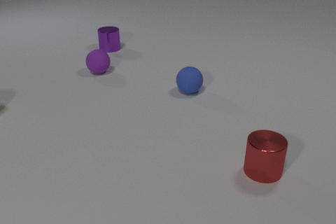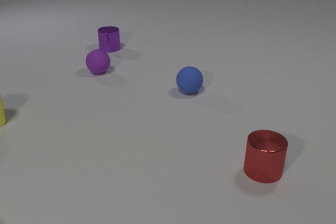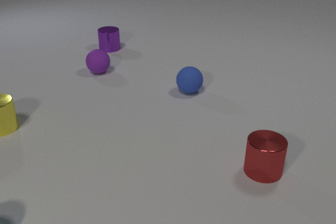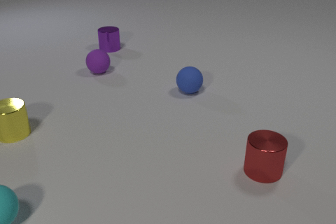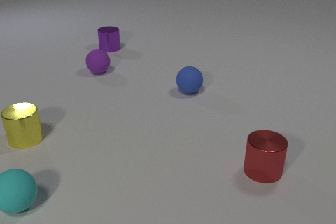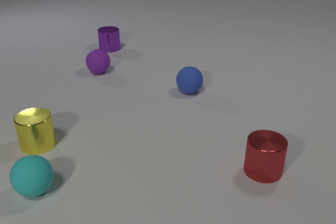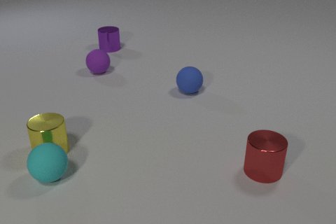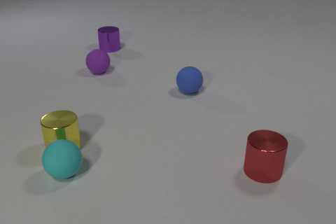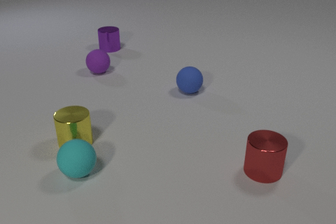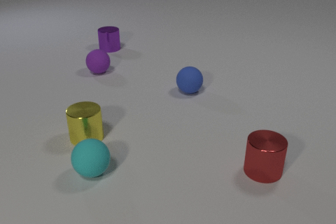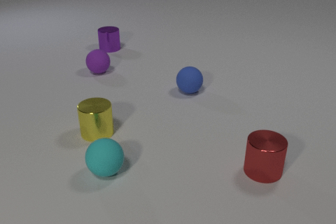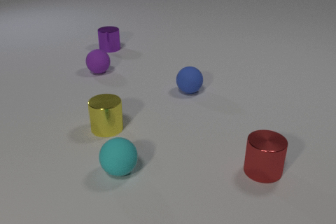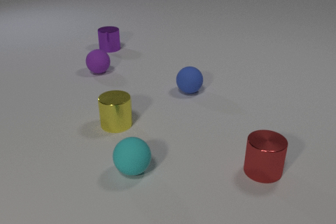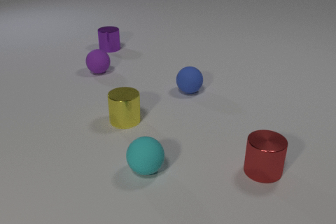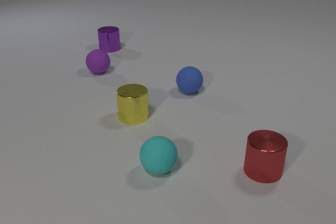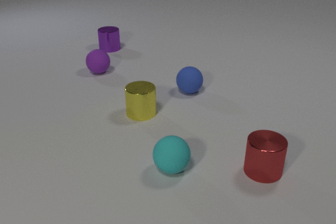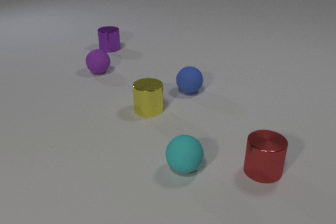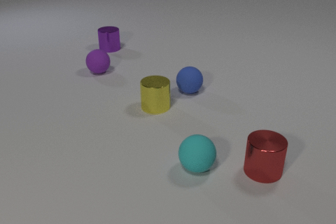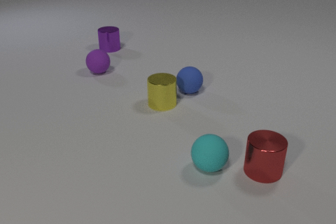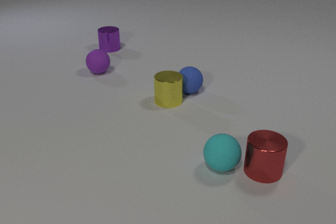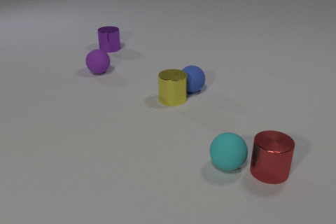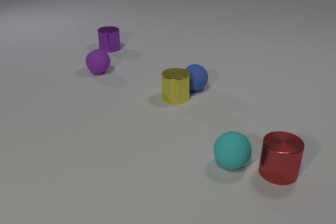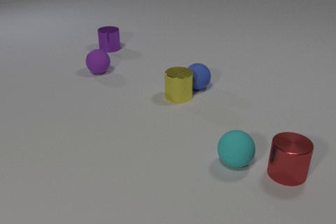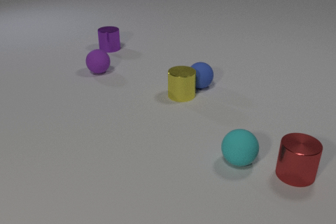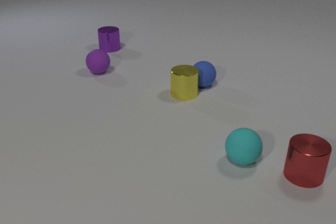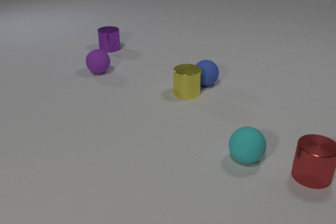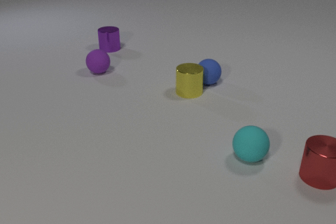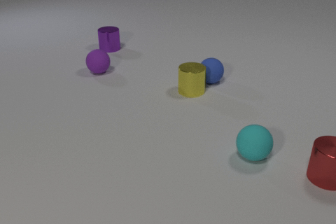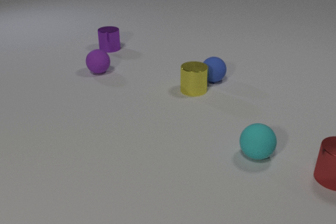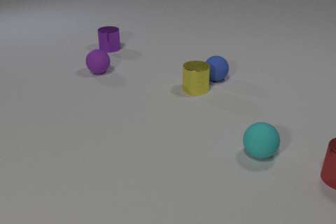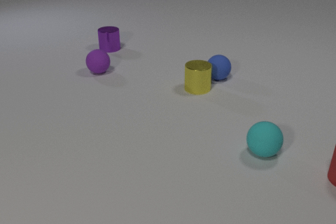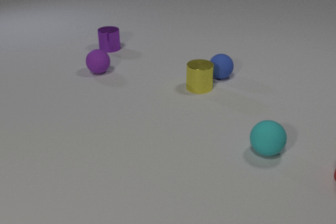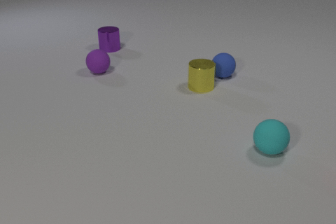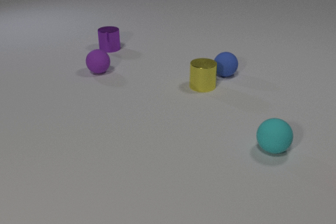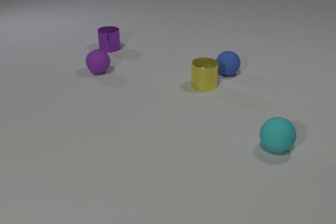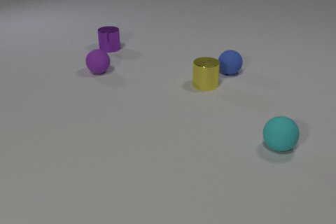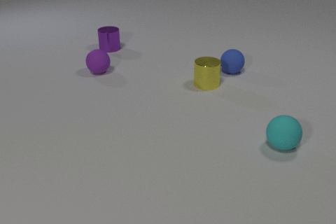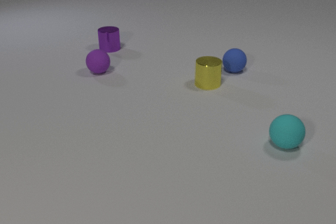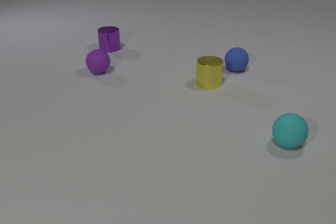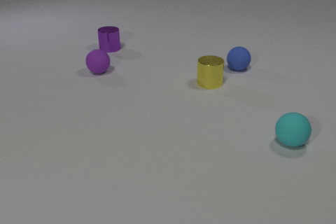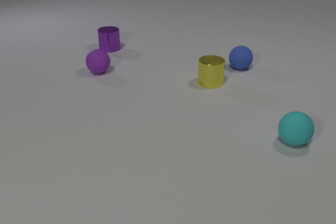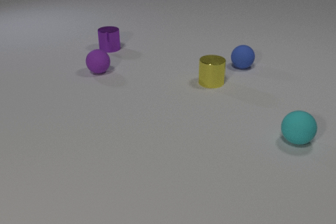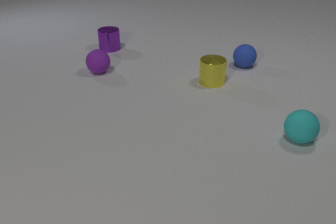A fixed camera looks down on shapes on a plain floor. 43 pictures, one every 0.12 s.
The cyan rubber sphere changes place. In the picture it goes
to the right.
The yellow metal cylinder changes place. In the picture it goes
to the right.
0.00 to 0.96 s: The cyan rubber sphere comes in at the left edge, rolls to the right and away from the camera. The yellow metal cylinder comes in at the left edge, slides to the right and toward the camera. The cyan rubber sphere and the yellow metal cylinder collide.
0.96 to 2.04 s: The cyan rubber sphere rolls to the right. The yellow metal cylinder slides to the right and away from the camera.
2.04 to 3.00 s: The cyan rubber sphere rolls to the right and away from the camera. The yellow metal cylinder slides to the right and away from the camera. The red metal cylinder slides to the right. The blue rubber sphere rolls away from the camera and to the right. The yellow metal cylinder and the blue rubber sphere collide. The cyan rubber sphere and the red metal cylinder collide.
3.00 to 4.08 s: The cyan rubber sphere rolls to the right and away from the camera. The yellow metal cylinder slides away from the camera and to the right. The red metal cylinder slides to the right, leaves at the right edge. The blue rubber sphere rolls away from the camera and to the right.
4.08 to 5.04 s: The cyan rubber sphere rolls away from the camera and to the right. The yellow metal cylinder slides away from the camera and to the right. The blue rubber sphere rolls away from the camera and to the right.
What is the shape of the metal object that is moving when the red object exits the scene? cylinder.
How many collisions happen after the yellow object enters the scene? 3.
What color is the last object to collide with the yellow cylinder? blue.
